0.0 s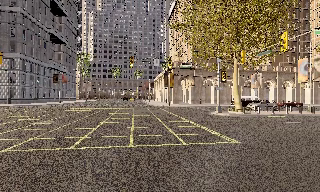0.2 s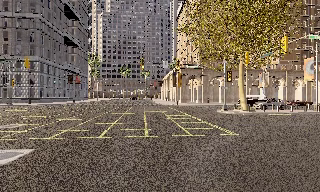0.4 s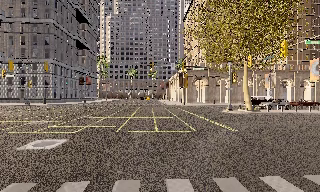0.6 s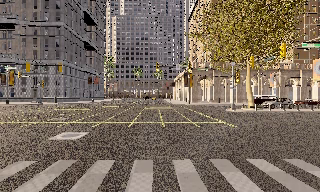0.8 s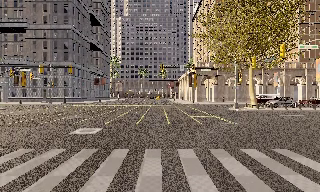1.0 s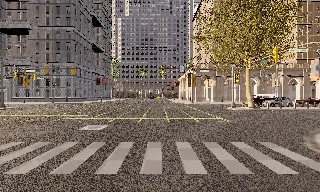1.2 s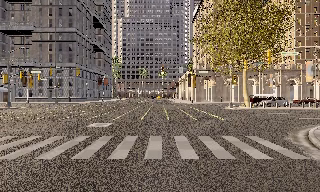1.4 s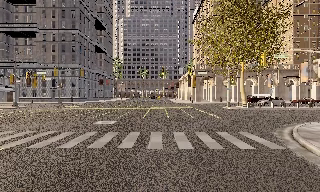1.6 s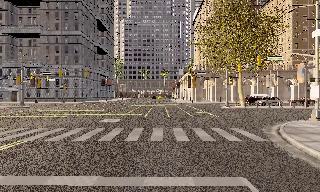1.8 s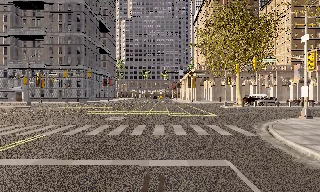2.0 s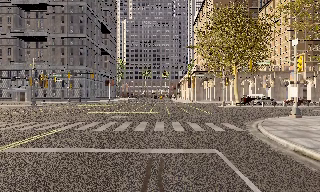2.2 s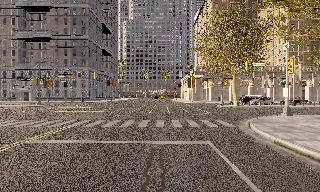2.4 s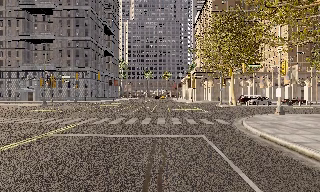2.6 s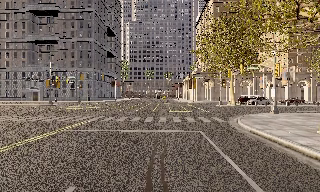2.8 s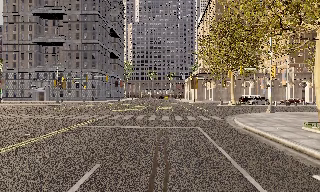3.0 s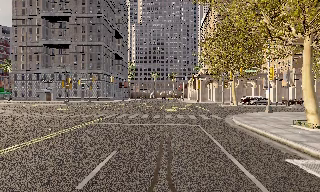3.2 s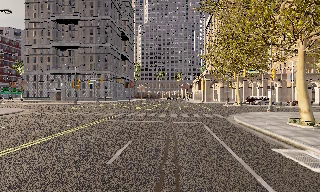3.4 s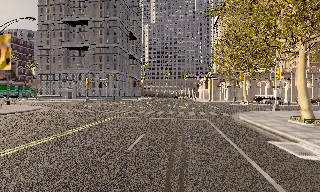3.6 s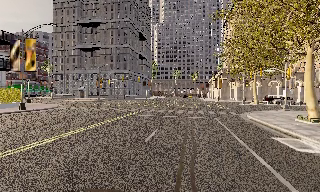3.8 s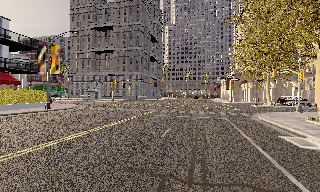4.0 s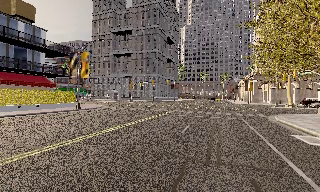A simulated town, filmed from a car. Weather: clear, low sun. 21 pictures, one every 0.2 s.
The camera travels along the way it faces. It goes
backward.
0.0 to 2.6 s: The scene slides to the right, as the camera pans about 10 degrees to its left. It travels backward, about 12 m, so what stands in front gets smaller.
2.6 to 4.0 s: The camera pans to its left, which is counterclockwise from overhead, by about 20 degrees. It travels backward, about 7 m, so what stands in front gets smaller.
The film runs backward here.
